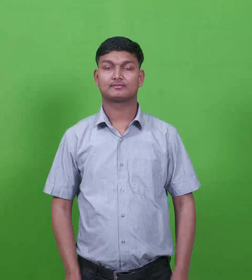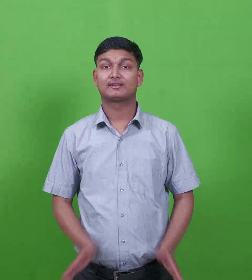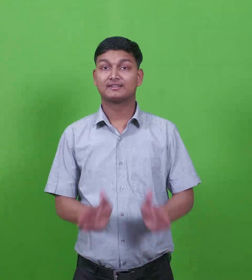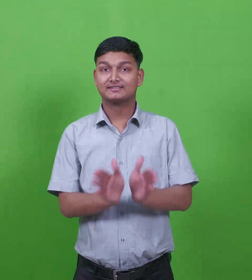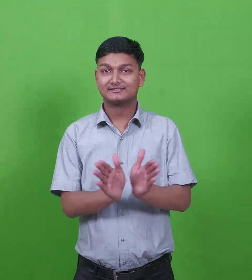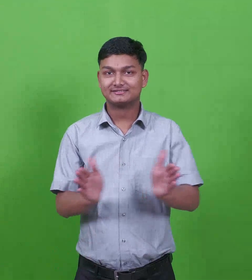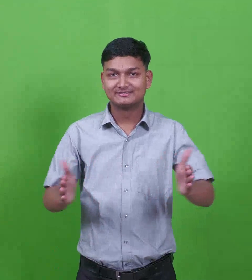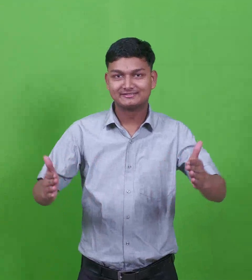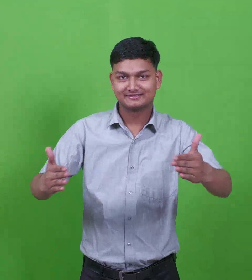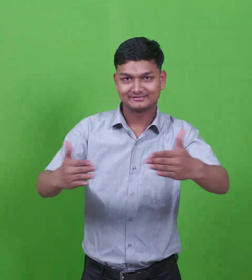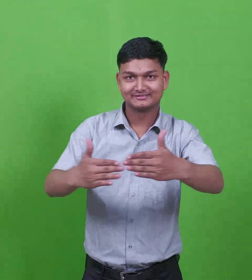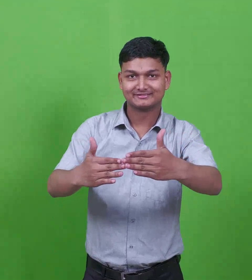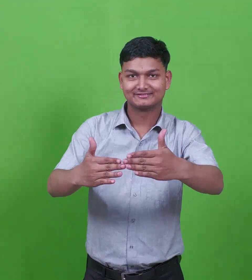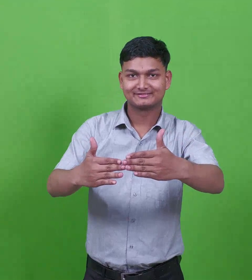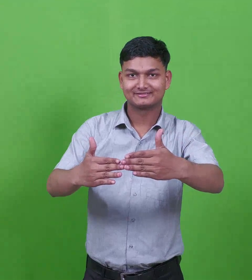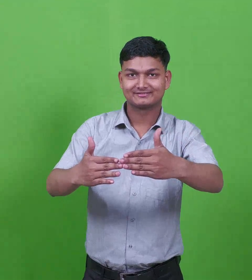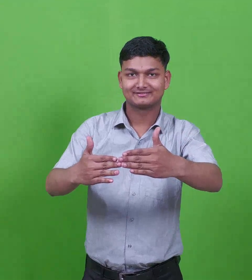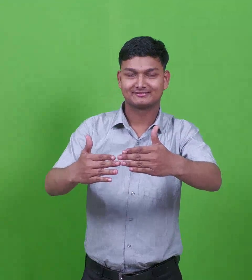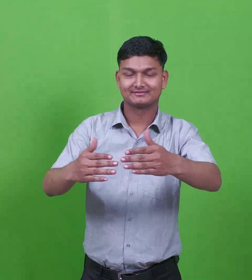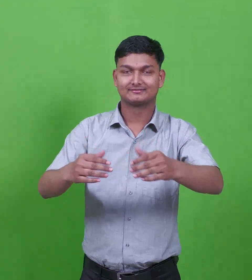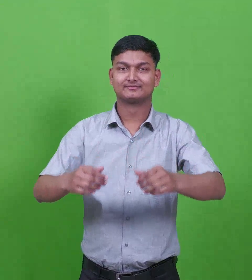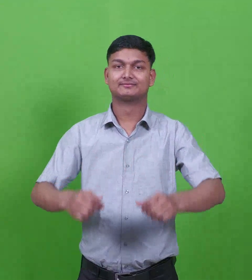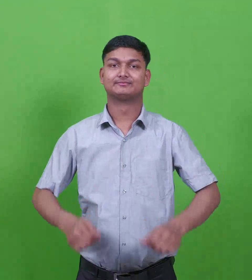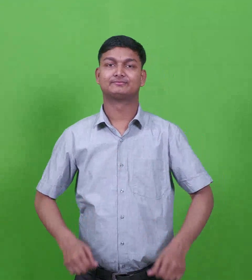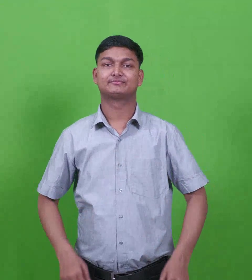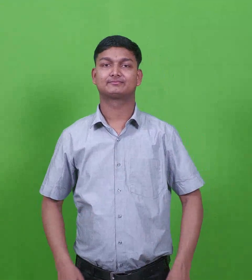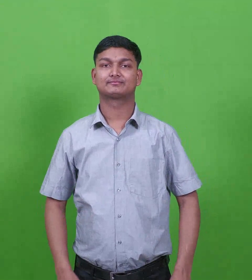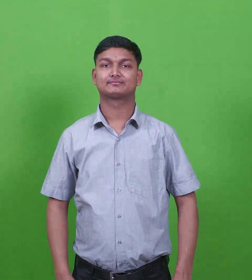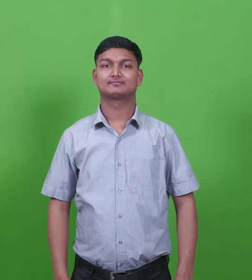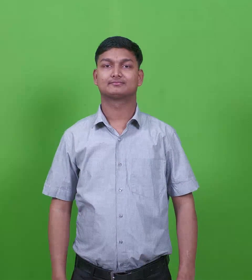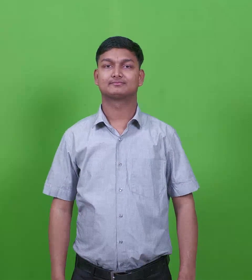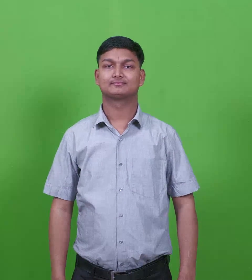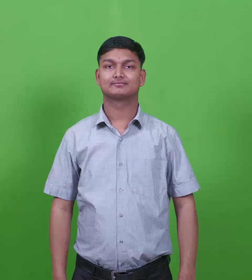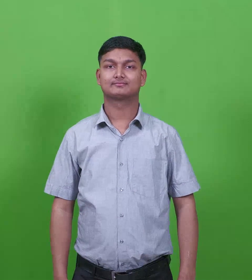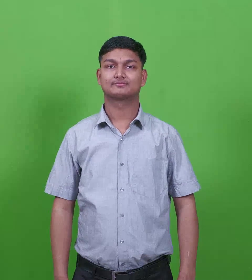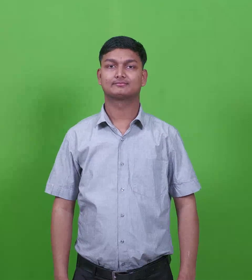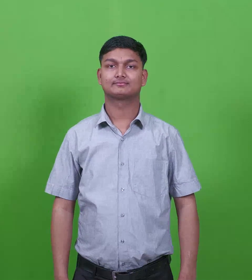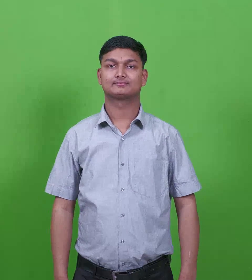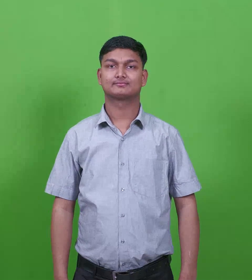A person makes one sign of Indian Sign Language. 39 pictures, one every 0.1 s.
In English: babylonia
